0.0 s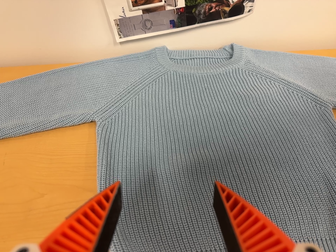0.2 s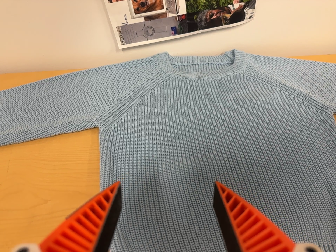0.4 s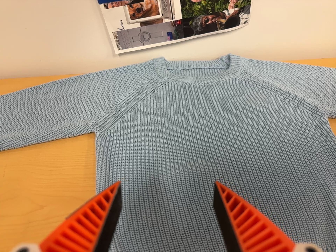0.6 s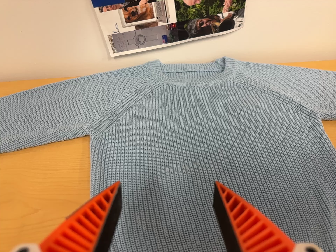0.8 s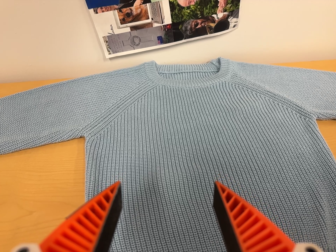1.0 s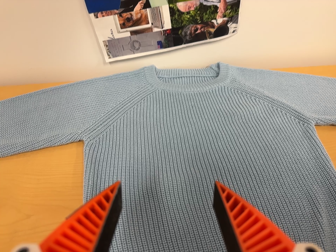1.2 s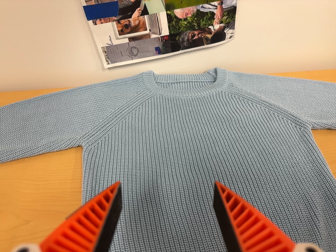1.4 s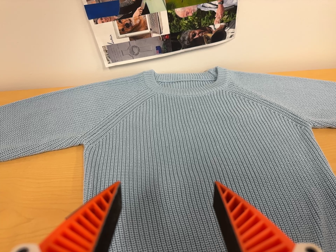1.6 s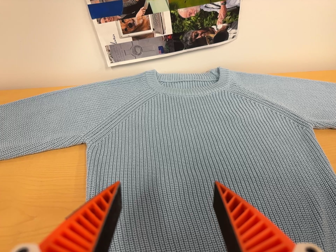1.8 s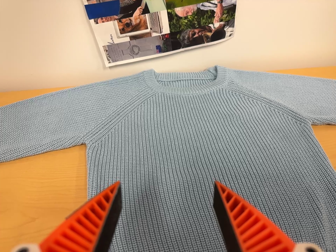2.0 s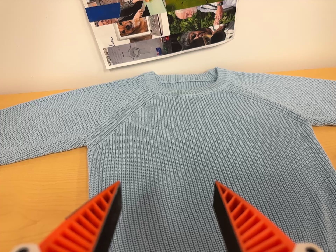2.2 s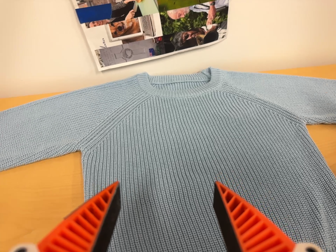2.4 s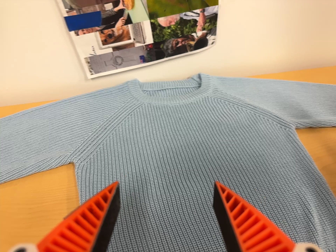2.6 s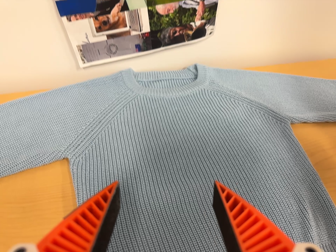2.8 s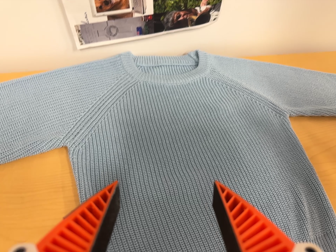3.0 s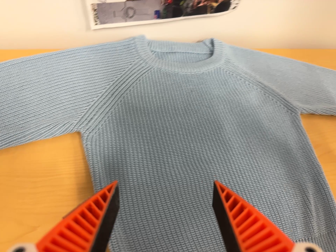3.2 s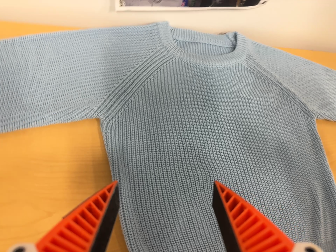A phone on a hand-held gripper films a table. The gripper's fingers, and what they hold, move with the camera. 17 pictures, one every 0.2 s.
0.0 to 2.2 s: The camera shifts only a little, or ends up much as it began.
2.2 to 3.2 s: The camera pans to its right by about 15 degrees. It travels to its left and toward the top of its view, about 16 cm. Its aim tips toward the bottom of its view by about 15 degrees. It rolls about its line of sight by about 10 degrees, and the scene rotates clockwise.
The film runs backward here.
